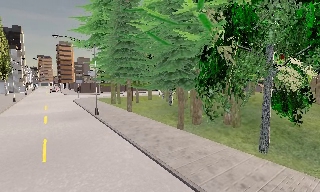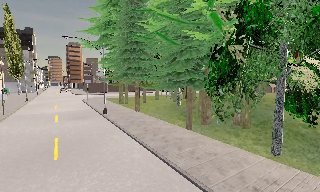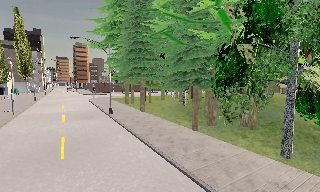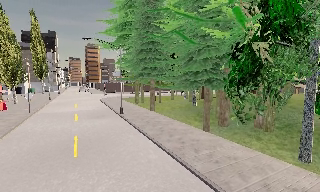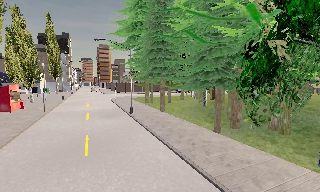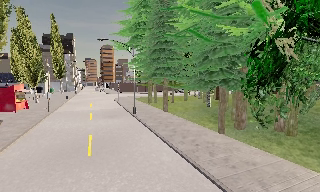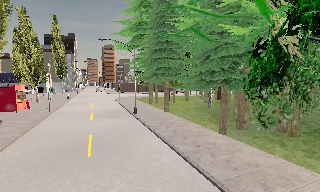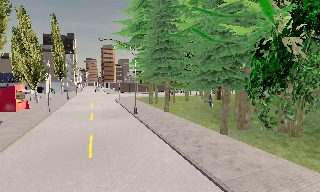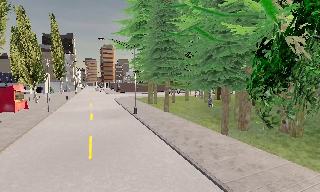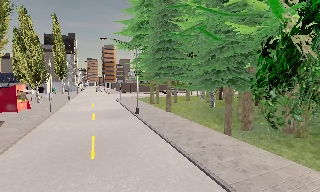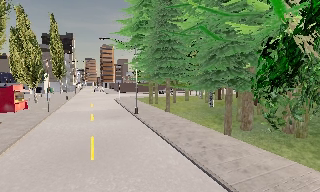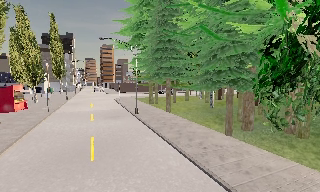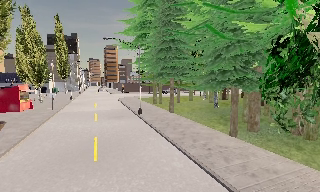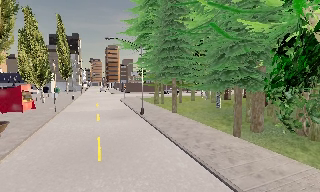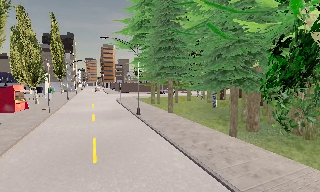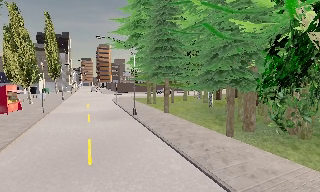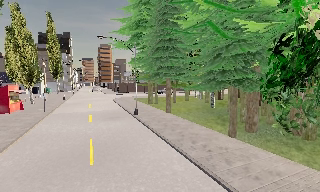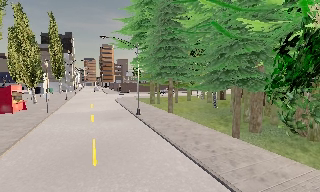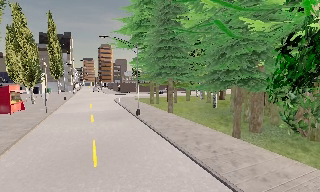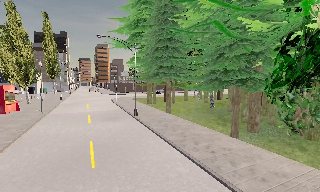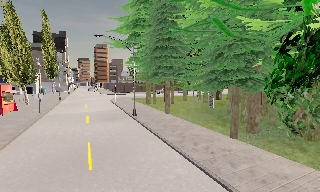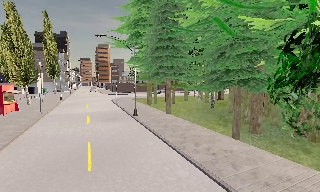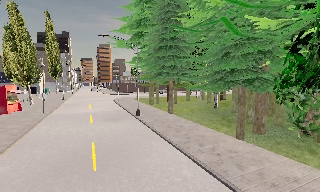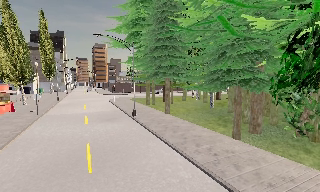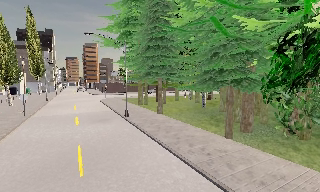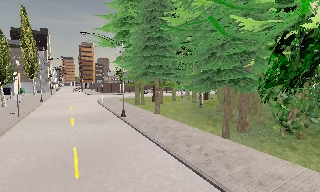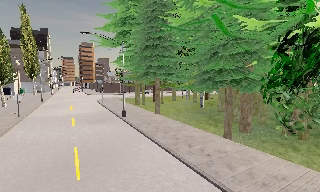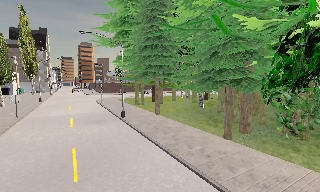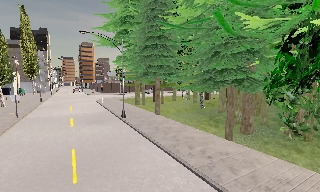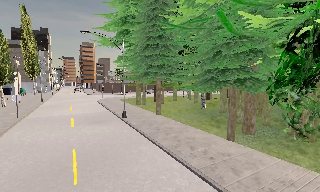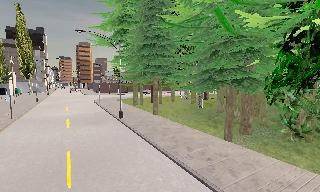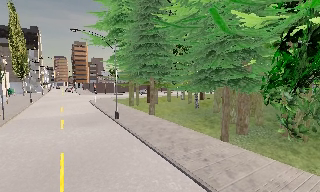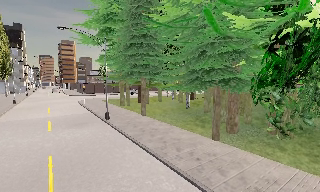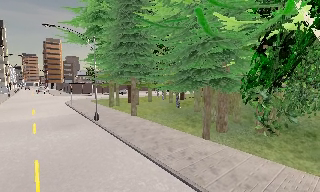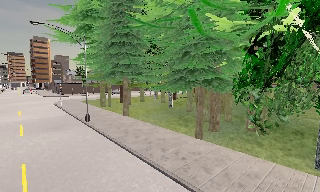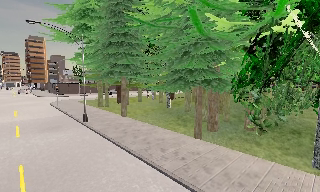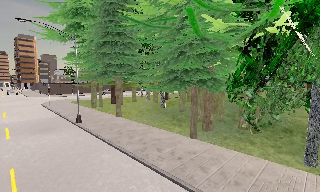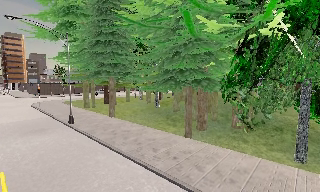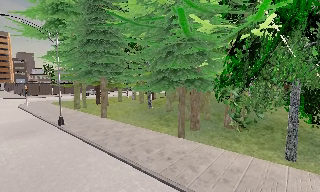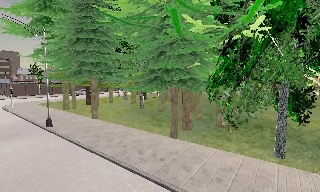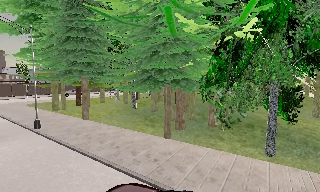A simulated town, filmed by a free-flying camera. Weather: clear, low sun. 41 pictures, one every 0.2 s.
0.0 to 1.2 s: The scene slides to the right, as the camera pans about 15 degrees to its left.
1.2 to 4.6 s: The camera travels forward and to its left, about 1.5 m, so what stands in front looms larger.
4.6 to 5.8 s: The camera travels forward, about 0.5 m, so what stands in front looms larger.
5.8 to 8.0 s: The camera pans to its right, which is clockwise from overhead, by about 25 degrees. It travels to its left and forward, about 1 m.
The film runs forward here.
